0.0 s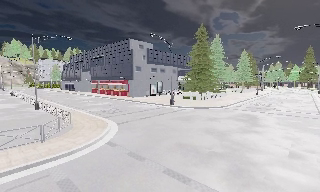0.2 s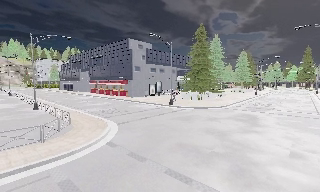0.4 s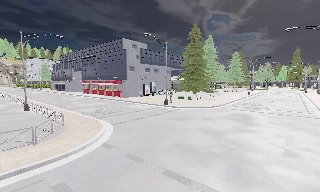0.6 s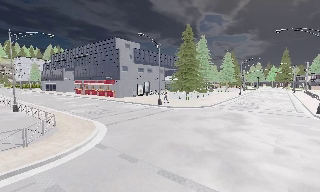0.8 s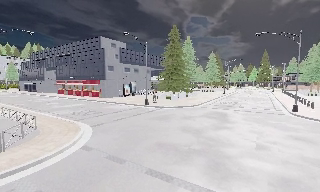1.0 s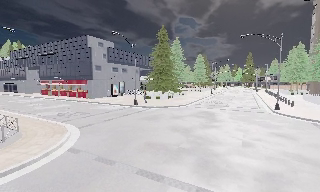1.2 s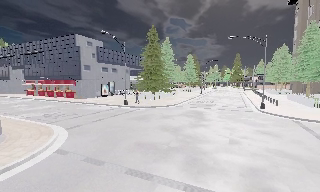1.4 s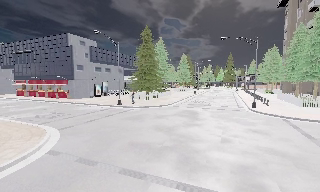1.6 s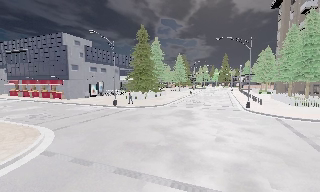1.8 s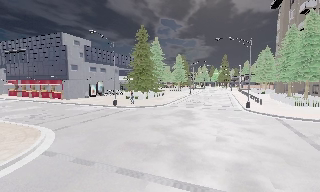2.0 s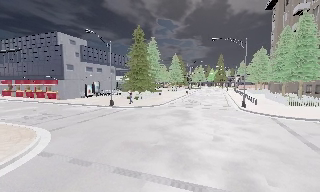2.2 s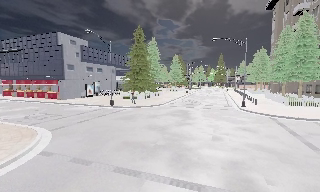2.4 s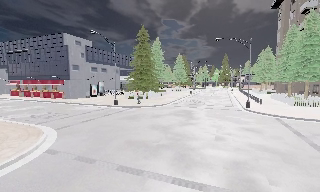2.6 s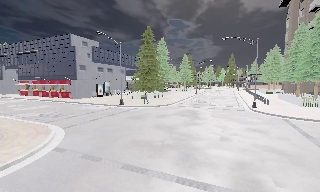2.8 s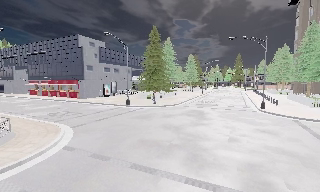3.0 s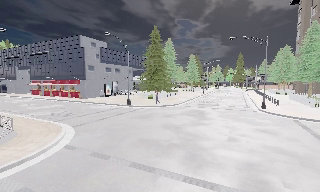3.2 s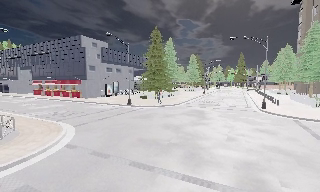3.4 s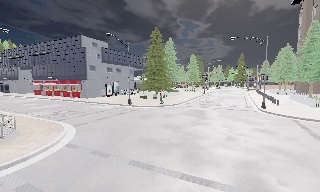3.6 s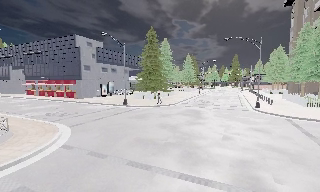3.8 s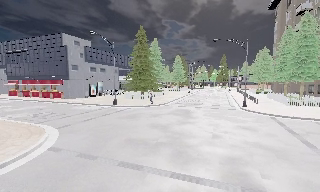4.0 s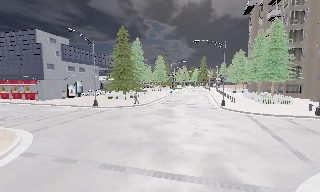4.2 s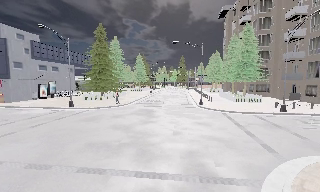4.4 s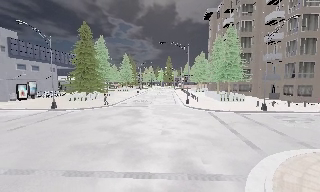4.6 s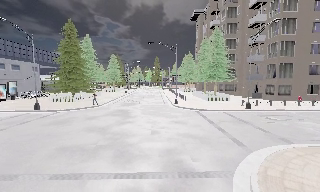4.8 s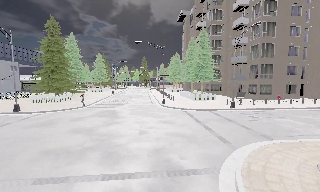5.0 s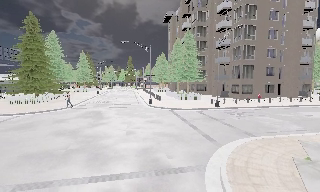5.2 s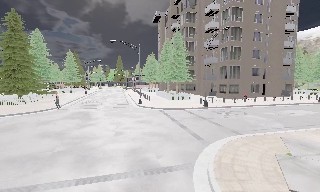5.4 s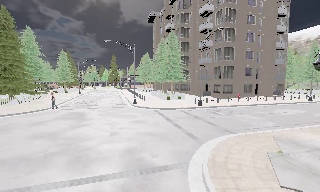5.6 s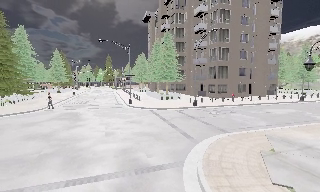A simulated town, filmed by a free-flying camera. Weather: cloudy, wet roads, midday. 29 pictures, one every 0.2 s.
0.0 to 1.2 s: The scene slides to the left, as the camera pans about 15 degrees to its right.
1.2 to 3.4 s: The camera travels backward, about 0.5 m, so what stands in front gets smaller.
3.4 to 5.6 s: The camera pans to its right, which is clockwise from overhead, by about 45 degrees.
The film runs backward here.
